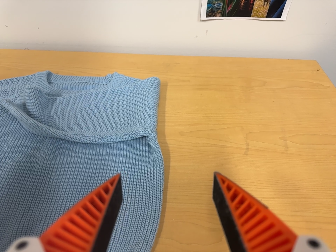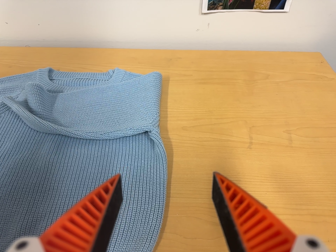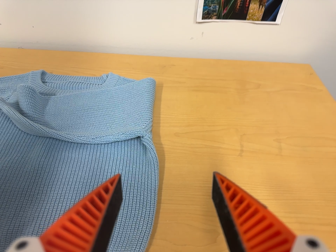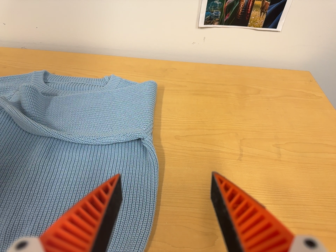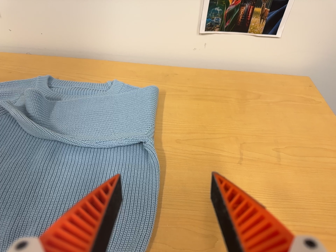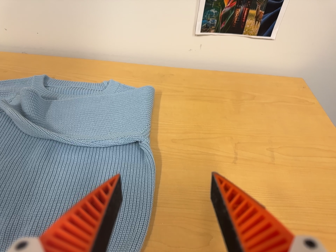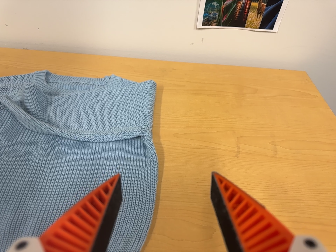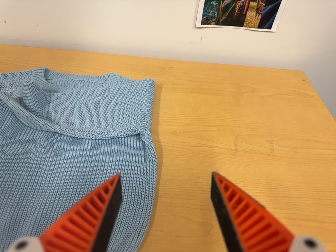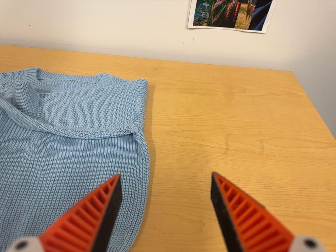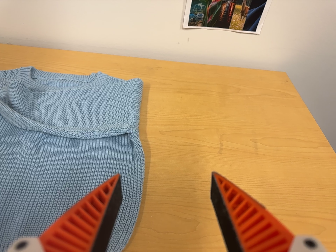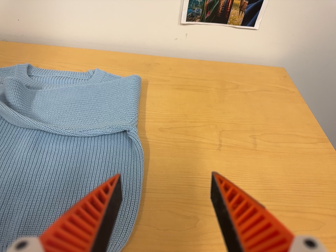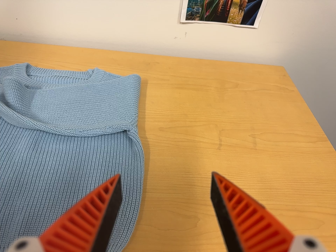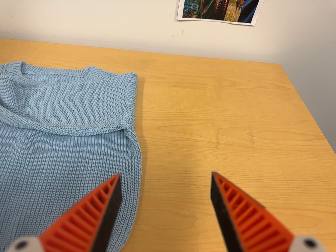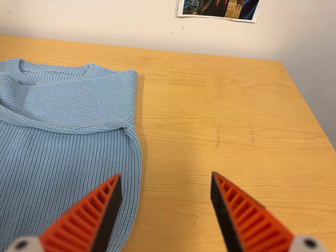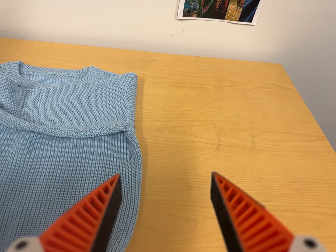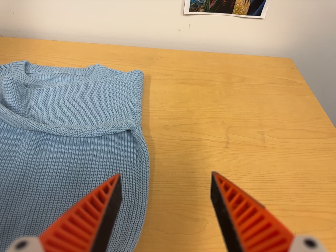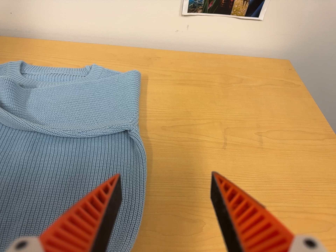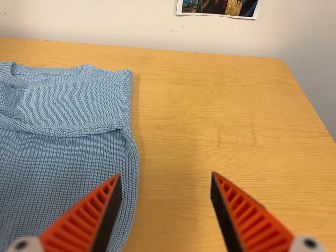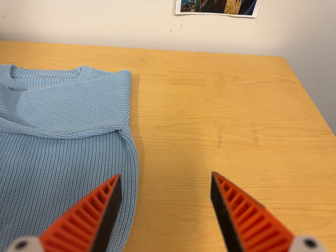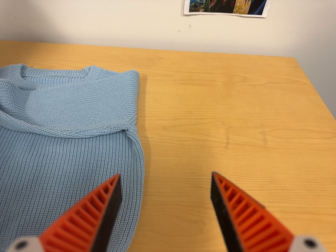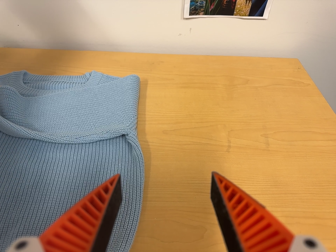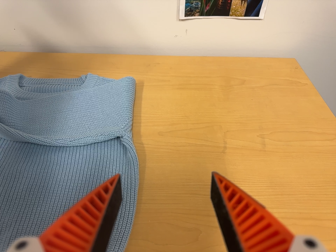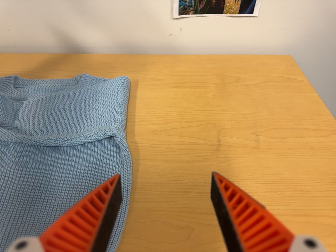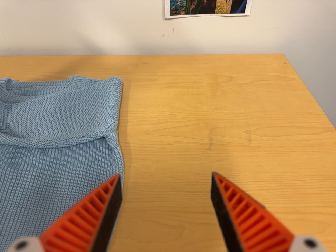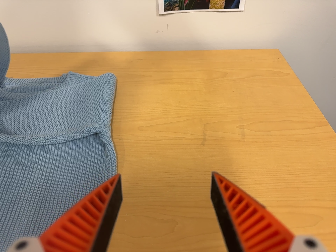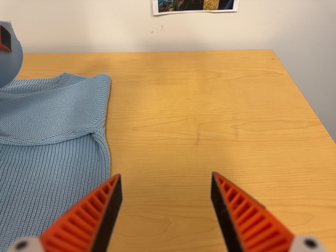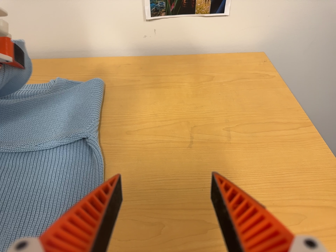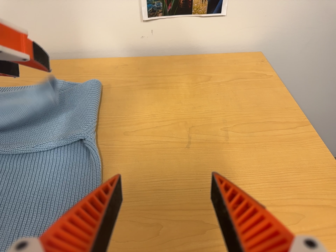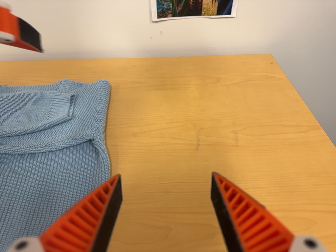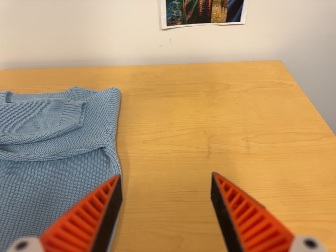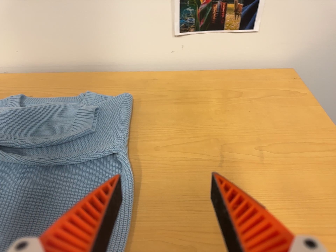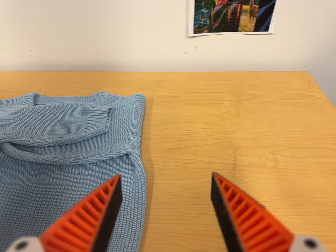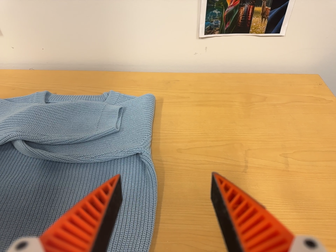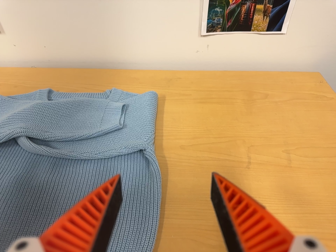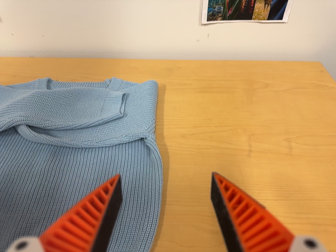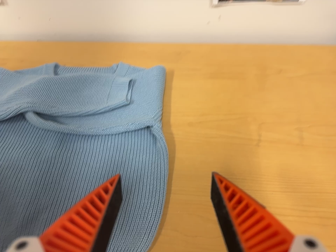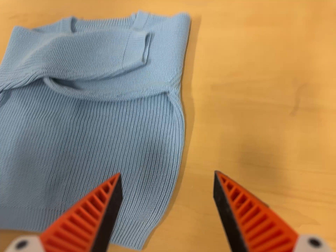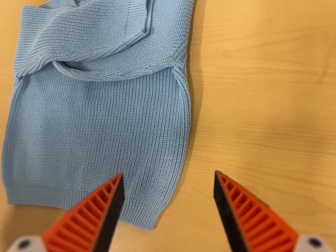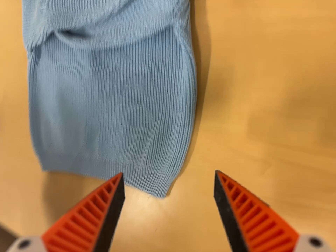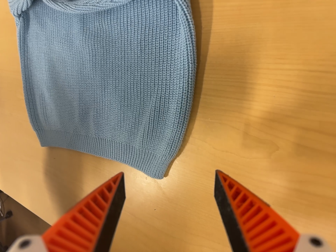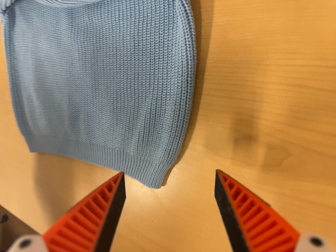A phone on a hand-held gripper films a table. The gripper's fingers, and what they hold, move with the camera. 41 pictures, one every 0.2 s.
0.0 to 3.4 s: The camera shifts only a little, or ends up much as it began.
3.4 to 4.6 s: The camera travels to its right, about 7 cm.
4.6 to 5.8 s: The camera shifts only a little, or ends up much as it began.
5.8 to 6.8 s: The camera travels to its left, about 6 cm, so close, fixed things drift to the right.
6.8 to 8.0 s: The camera pans to its left by about 35 degrees. It travels to its right, toward the top of its view and forward, about 30 cm. Its aim tips toward the bottom of its view by about 50 degrees, and the scene shifts upward. It rolls about its line of sight by about 10 degrees, and the scene rotates counterclockwise.
The film runs forward here.
